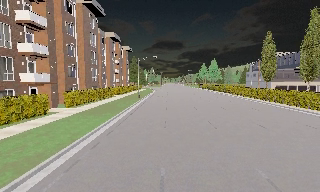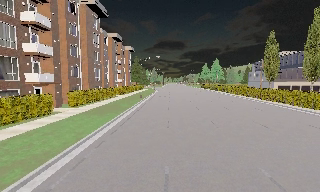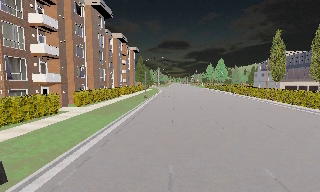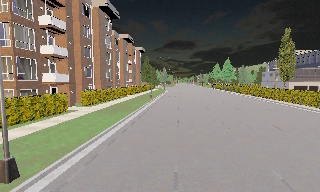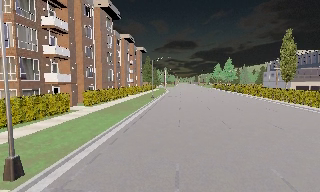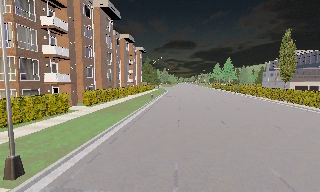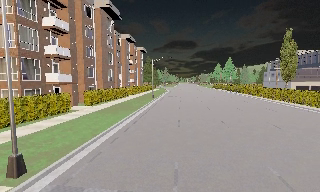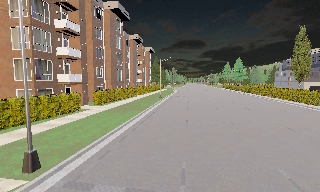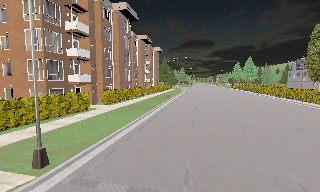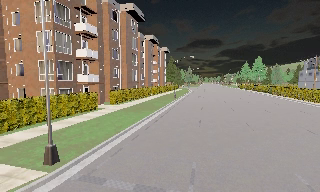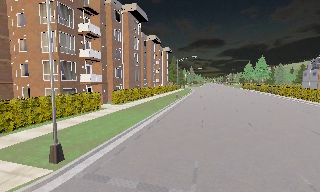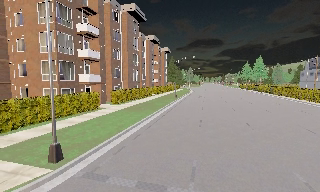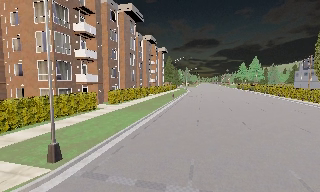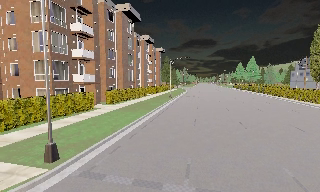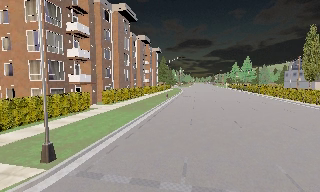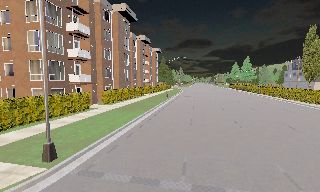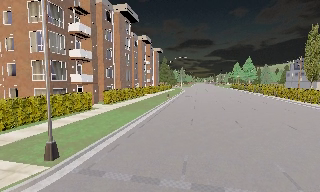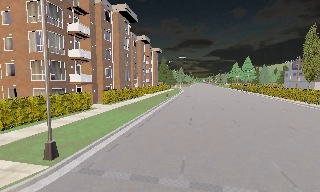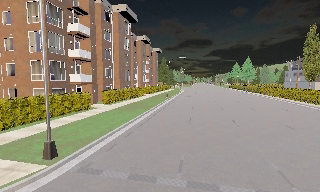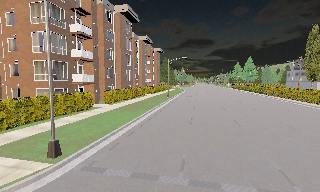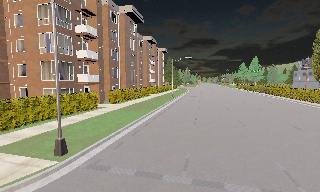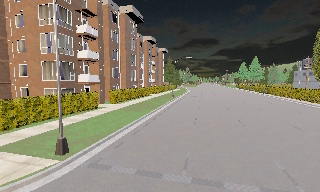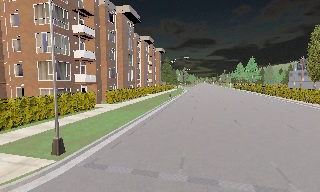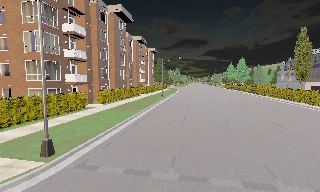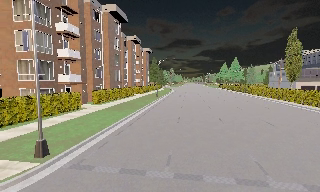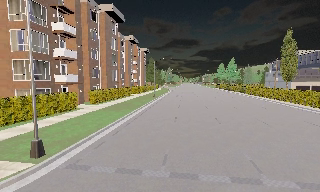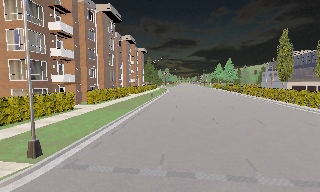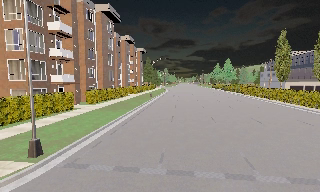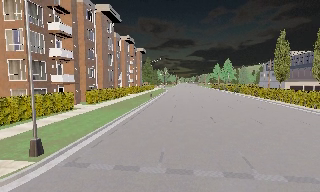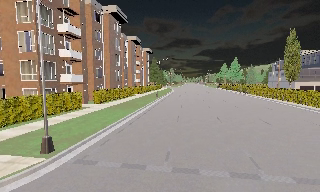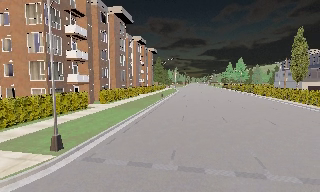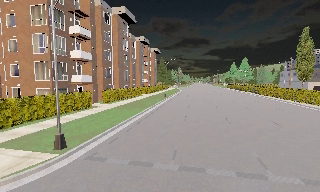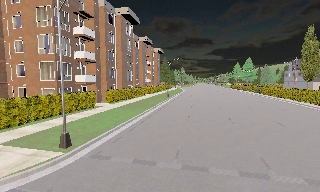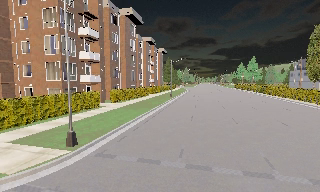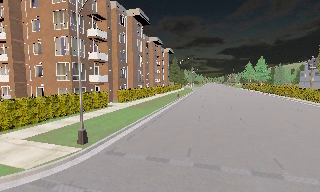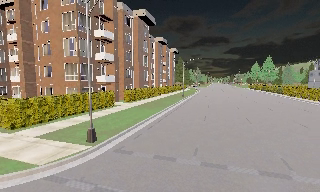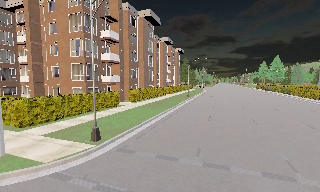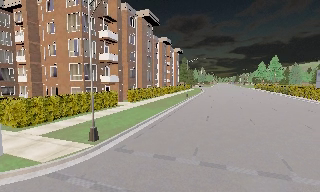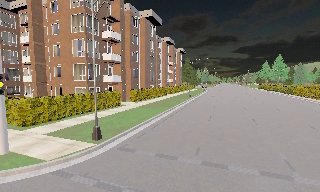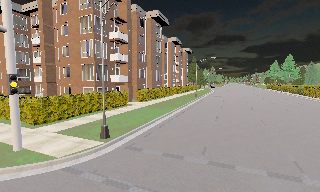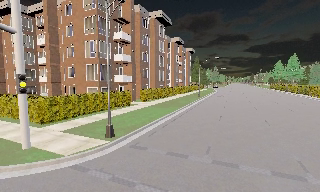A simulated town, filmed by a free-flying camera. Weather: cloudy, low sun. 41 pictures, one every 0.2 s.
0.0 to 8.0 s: The camera pans to its left, which is counterclockwise from overhead, by about 20 degrees. It travels backward, about 3 m, so what stands in front gets smaller.
The film runs backward here.
